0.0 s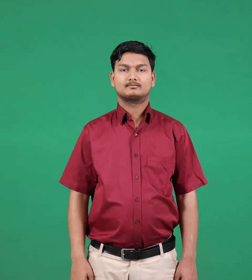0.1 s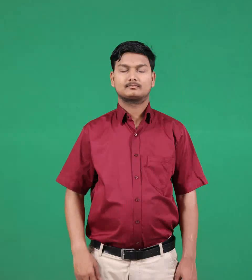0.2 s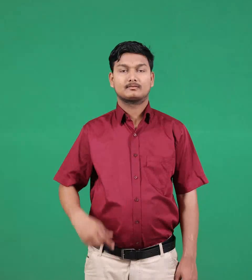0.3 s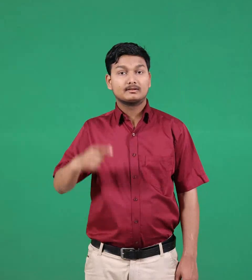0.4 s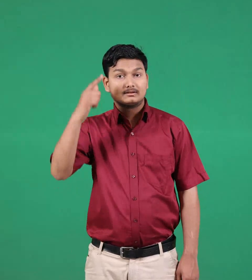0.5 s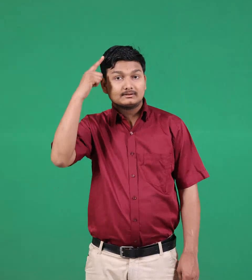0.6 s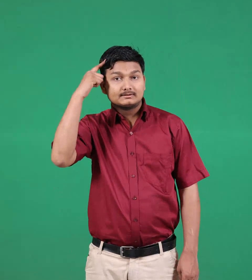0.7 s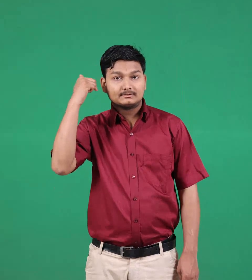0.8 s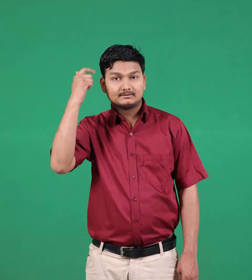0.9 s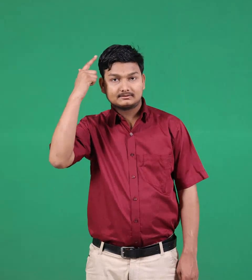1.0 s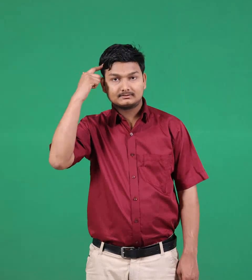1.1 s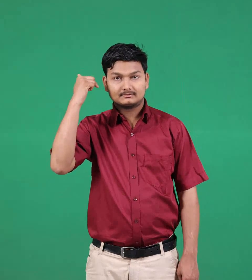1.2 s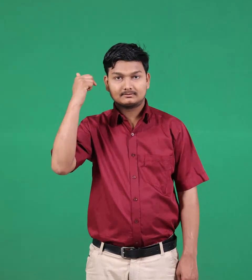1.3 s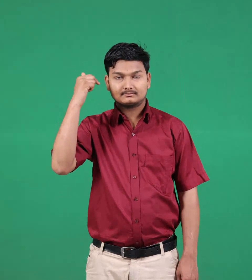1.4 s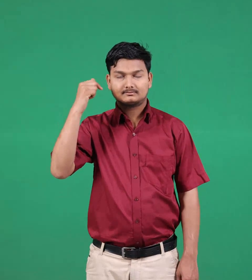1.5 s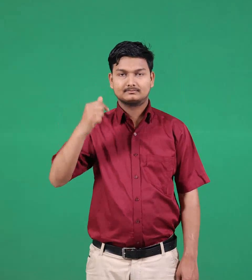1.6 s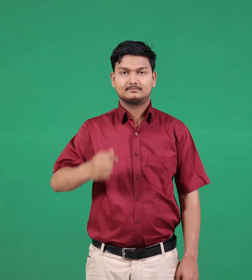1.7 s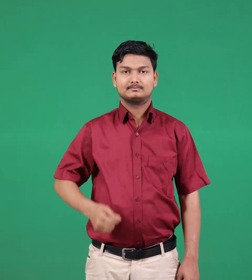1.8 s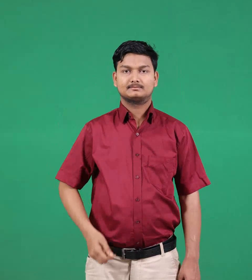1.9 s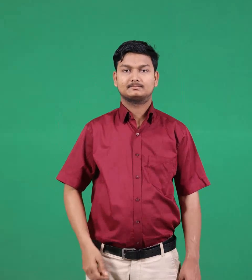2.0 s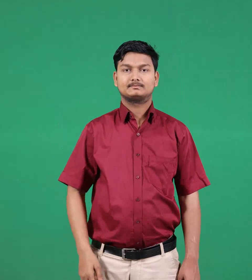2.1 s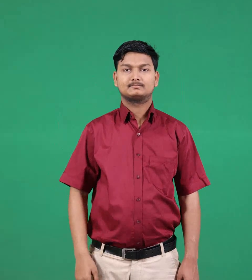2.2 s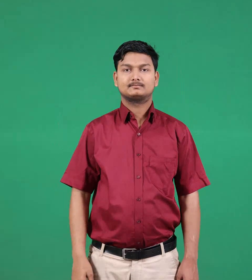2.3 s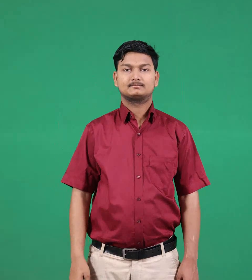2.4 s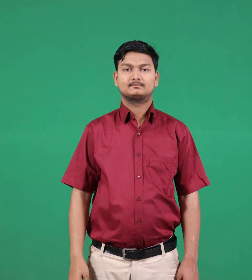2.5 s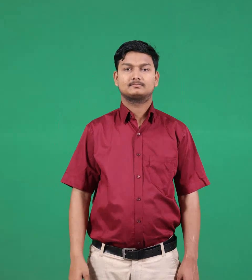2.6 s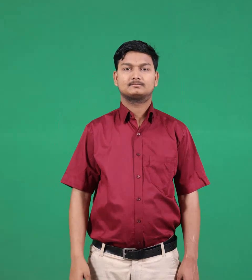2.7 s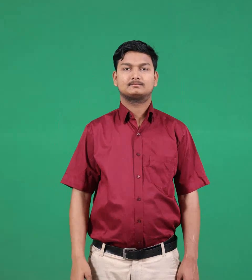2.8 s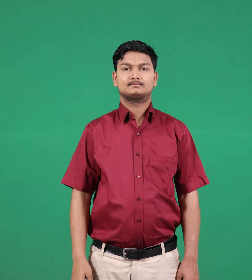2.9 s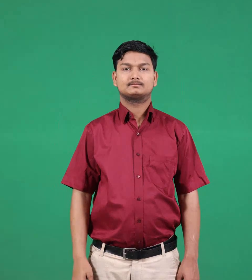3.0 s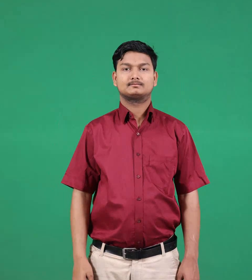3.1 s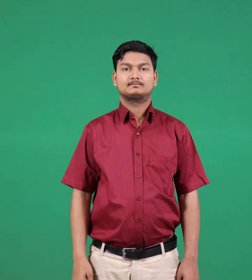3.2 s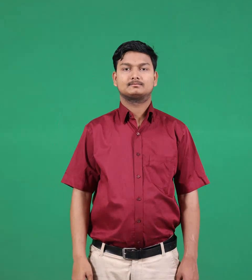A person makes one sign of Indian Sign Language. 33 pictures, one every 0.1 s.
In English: black
